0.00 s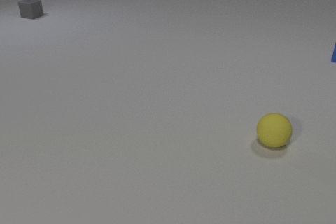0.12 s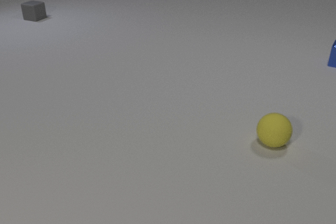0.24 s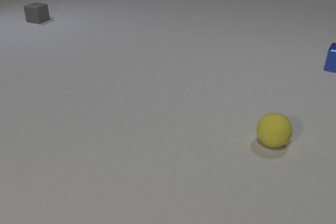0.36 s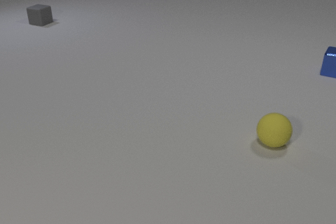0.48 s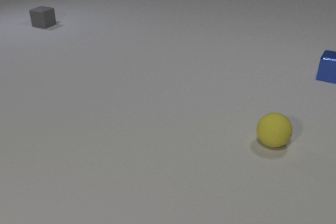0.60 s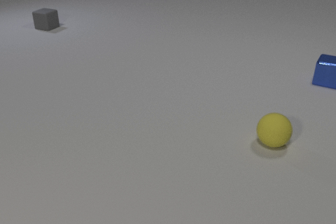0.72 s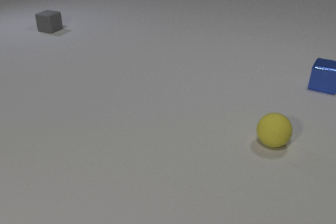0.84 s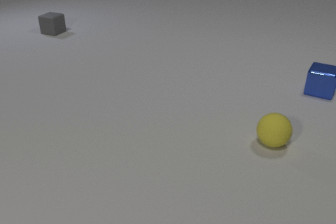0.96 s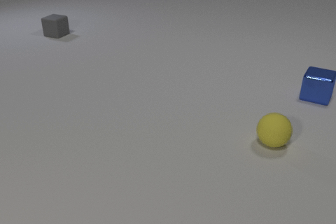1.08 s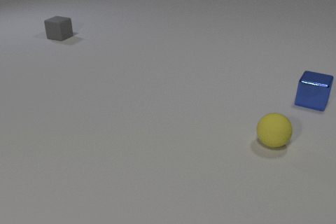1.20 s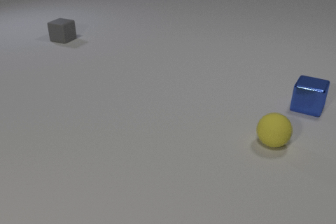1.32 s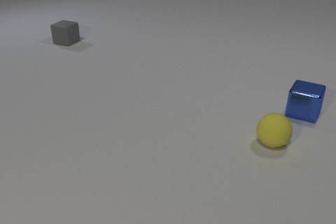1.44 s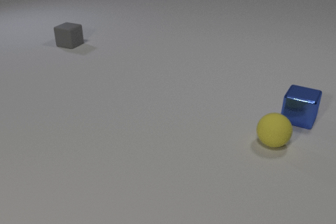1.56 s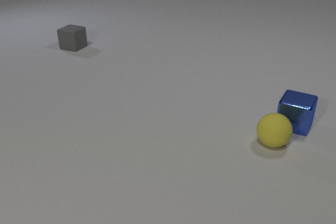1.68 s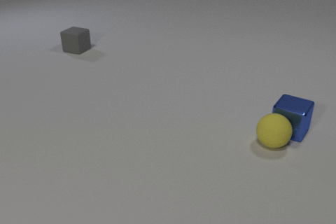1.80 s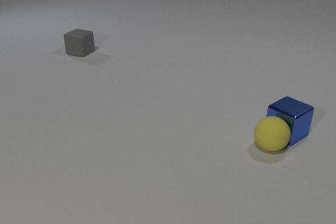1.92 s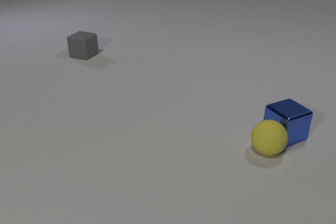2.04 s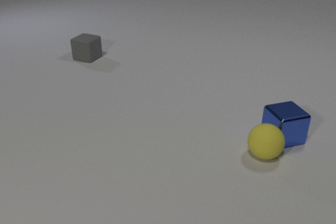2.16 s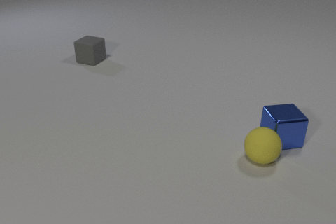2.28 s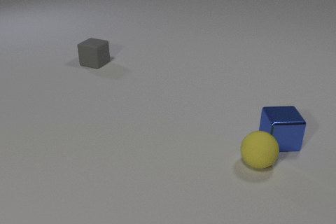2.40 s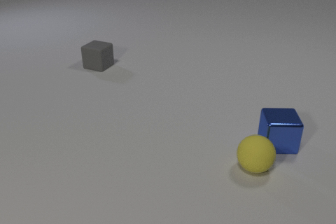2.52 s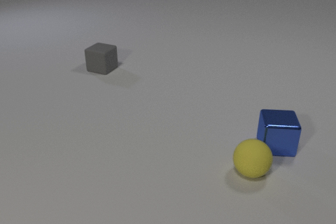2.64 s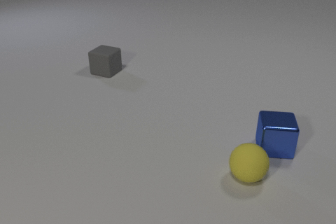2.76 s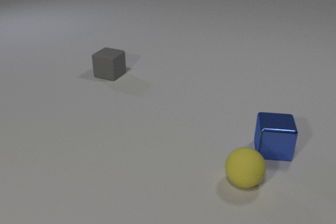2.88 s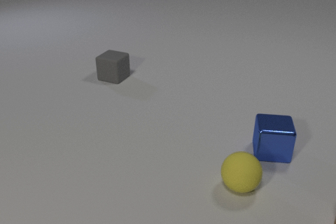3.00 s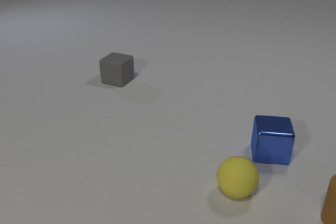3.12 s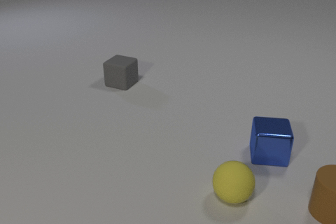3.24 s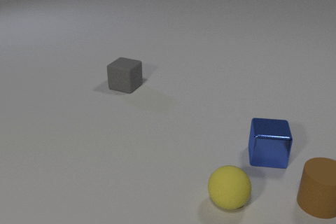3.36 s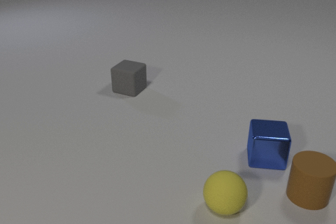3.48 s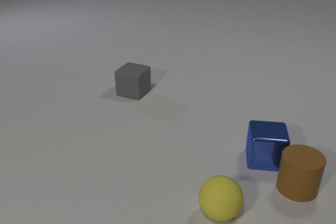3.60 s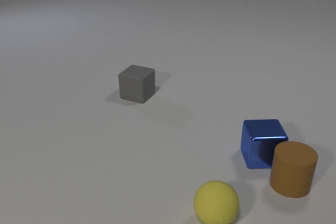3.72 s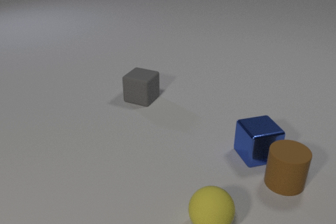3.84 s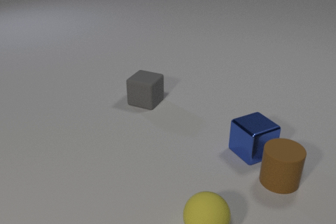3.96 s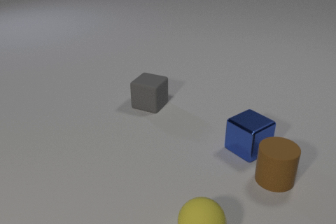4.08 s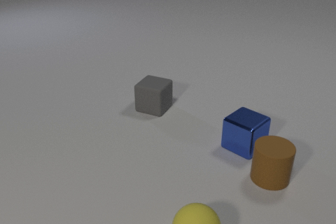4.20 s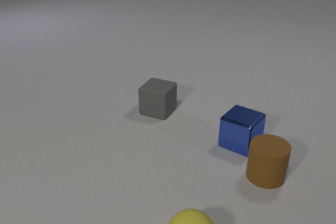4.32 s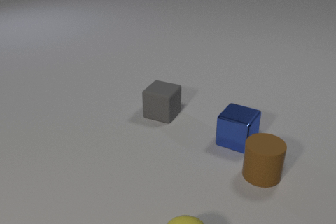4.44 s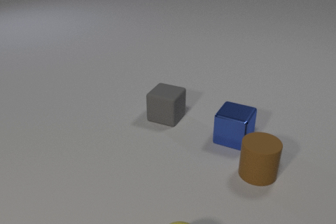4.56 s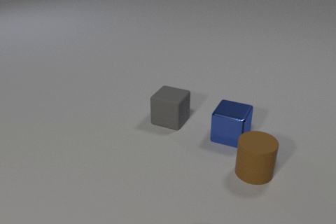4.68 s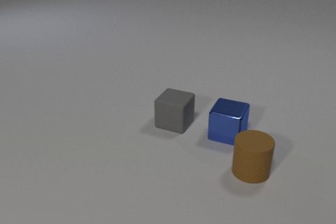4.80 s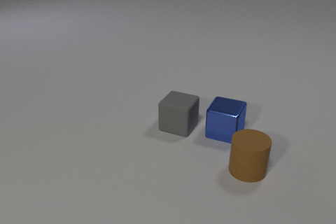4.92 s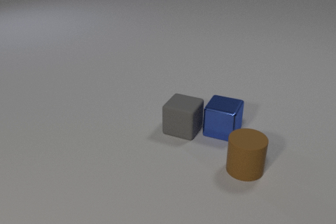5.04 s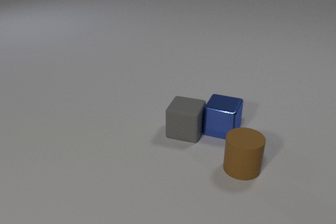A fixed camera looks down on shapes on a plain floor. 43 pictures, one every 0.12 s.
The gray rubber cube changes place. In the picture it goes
toward the camera.
The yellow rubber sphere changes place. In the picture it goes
toward the camera.
0.00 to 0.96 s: The blue metal cube slides toward the camera. The gray rubber cube slides toward the camera.
0.96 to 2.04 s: The blue metal cube slides toward the camera, spins so that its near face slides to the left, clockwise seen from above. The yellow rubber sphere rolls toward the camera. The gray rubber cube slides toward the camera. The blue metal cube and the yellow rubber sphere collide.
2.04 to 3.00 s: The blue metal cube slides toward the camera, spins so that its near face slides to the left, clockwise seen from above. The yellow rubber sphere rolls toward the camera. The brown rubber cylinder comes in at the right edge, slides to the left. The gray rubber cube slides toward the camera and to the right.
3.00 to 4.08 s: The blue metal cube slides to the left, spins counterclockwise seen from above by about 60 degrees, its near face sliding to the right. The yellow rubber sphere rolls toward the camera and to the left. The brown rubber cylinder slides to the left and away from the camera. The gray rubber cube slides toward the camera and to the right. The blue metal cube and the brown rubber cylinder collide.
4.08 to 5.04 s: The blue metal cube slides away from the camera and to the left, spins counterclockwise seen from above by about 15 degrees, its near face sliding to the right. The yellow rubber sphere rolls toward the camera and to the left, leaves at the bottom edge. The brown rubber cylinder slides to the left. The gray rubber cube slides toward the camera and to the right. The blue metal cube and the gray rubber cube collide.
What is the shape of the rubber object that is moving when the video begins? cube.
How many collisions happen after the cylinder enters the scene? 2.
What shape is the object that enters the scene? cylinder.
